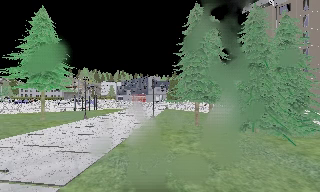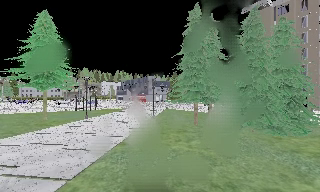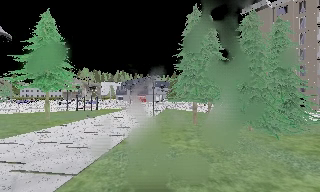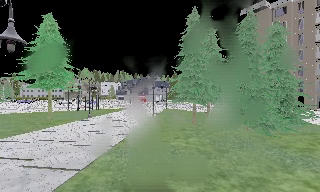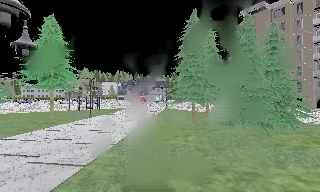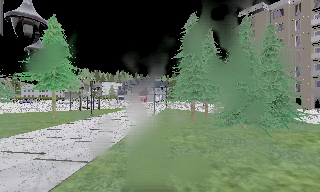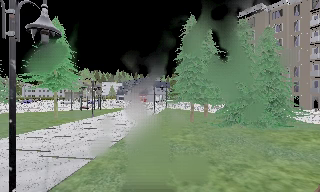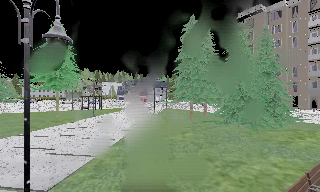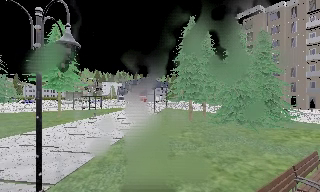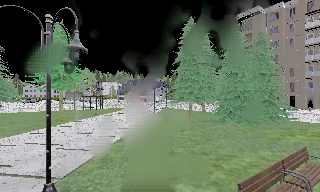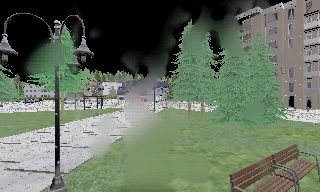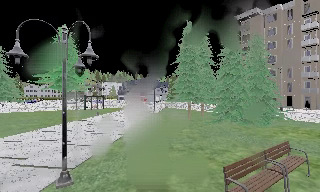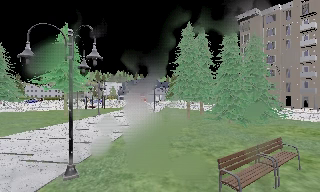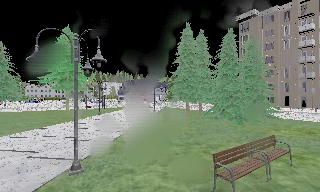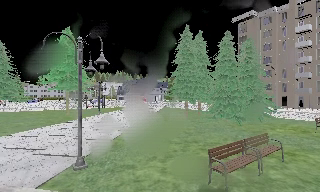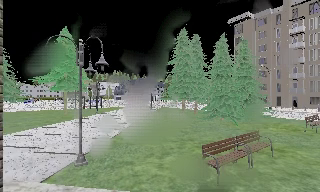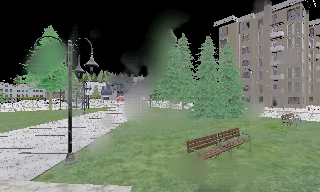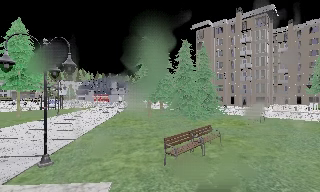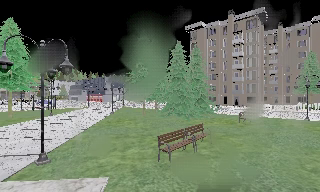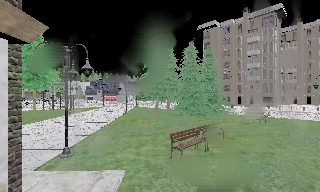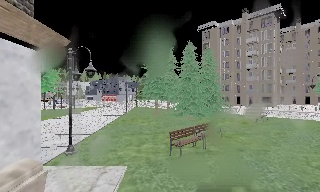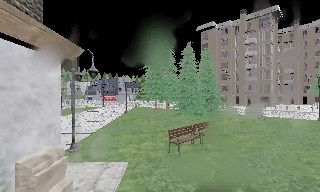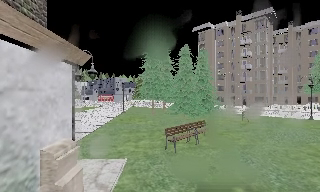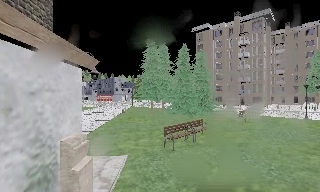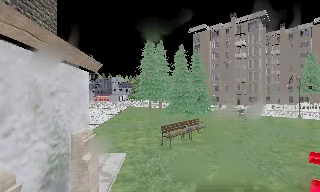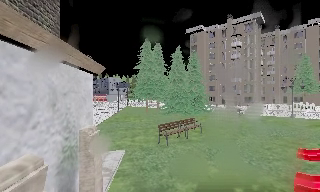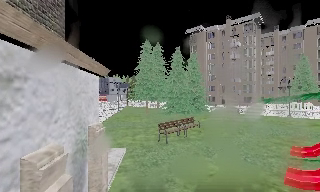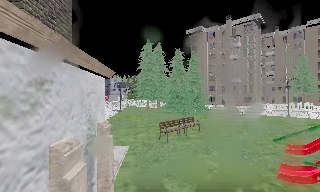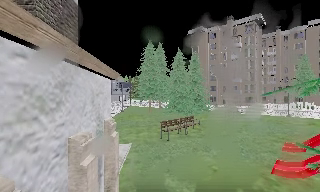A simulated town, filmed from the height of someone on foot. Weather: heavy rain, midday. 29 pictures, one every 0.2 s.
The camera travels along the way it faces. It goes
backward.
0.0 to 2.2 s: The camera travels backward, about 3.5 m, so what stands in front gets smaller.
2.2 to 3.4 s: The camera pans to its right, which is clockwise from overhead, by about 15 degrees. It travels backward, about 2 m, so what stands in front gets smaller.
3.4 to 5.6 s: The camera travels backward, about 3.5 m, so what stands in front gets smaller.
The film runs backward here.
